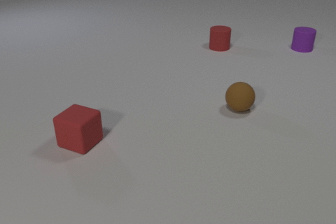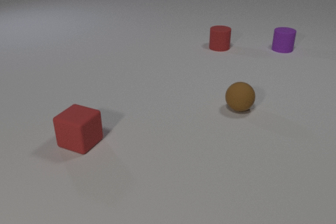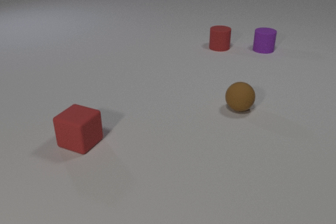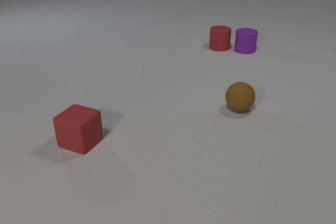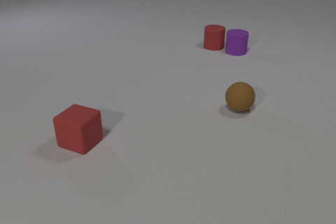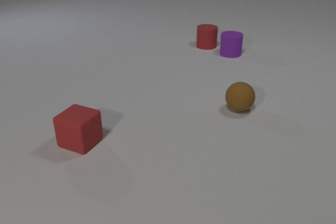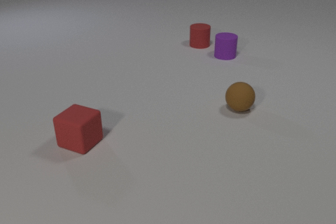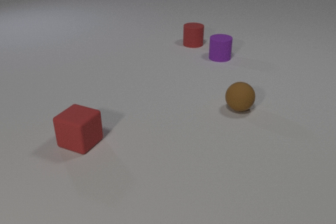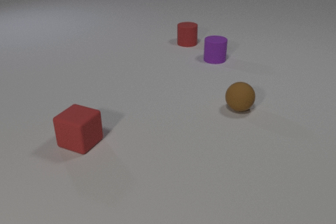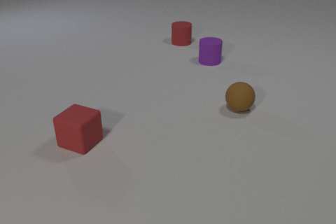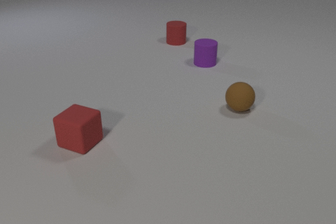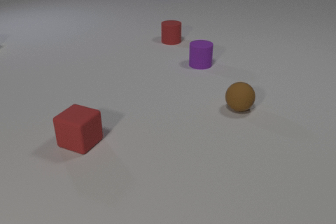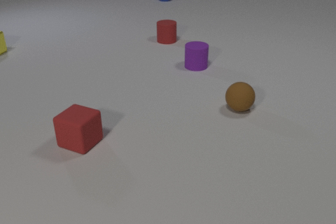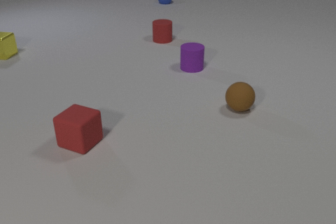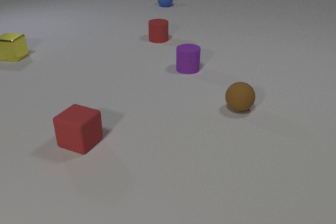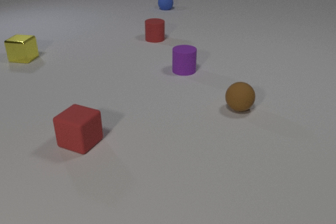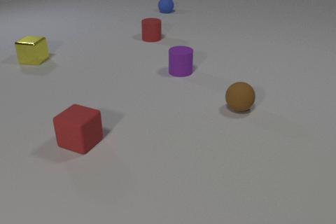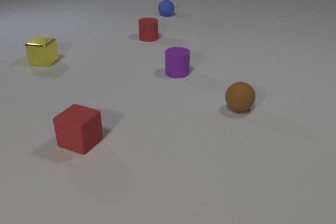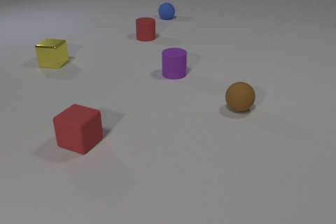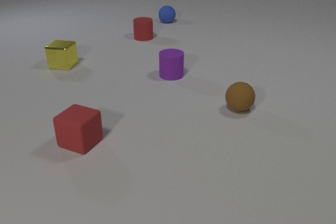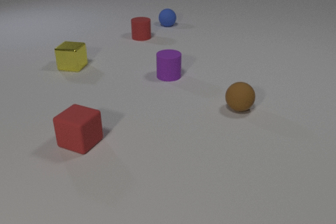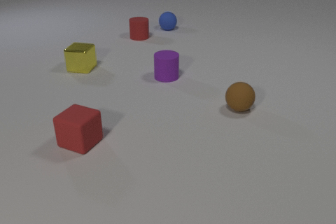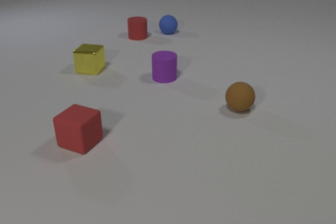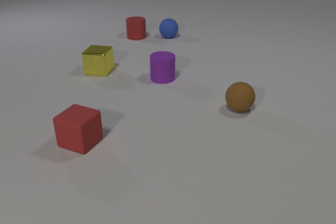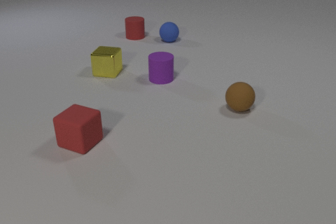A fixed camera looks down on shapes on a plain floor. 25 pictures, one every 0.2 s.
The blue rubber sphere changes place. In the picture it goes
toward the camera.
The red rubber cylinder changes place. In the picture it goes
to the left.
0.0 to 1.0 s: The purple rubber cylinder slides to the left and toward the camera. The red rubber cylinder slides to the left. The purple rubber cylinder and the red rubber cylinder collide.
1.0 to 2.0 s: The purple rubber cylinder slides toward the camera and to the left. The red rubber cylinder slides to the left.
2.0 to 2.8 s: The purple rubber cylinder slides toward the camera and to the left. The red rubber cylinder slides to the left. The yellow metal cube comes in at the left edge, slides to the right and toward the camera. The blue rubber sphere comes in at the top edge, rolls toward the camera.
2.8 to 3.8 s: The purple rubber cylinder slides to the left and toward the camera. The red rubber cylinder slides to the left and away from the camera. The yellow metal cube slides to the right and toward the camera. The blue rubber sphere rolls toward the camera.
3.8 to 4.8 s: The purple rubber cylinder slides to the left and toward the camera. The red rubber cylinder slides to the left. The yellow metal cube slides to the right and toward the camera. The blue rubber sphere rolls toward the camera.
What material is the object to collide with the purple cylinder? rubber.
What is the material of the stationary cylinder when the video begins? rubber.
How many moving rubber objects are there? 3.
